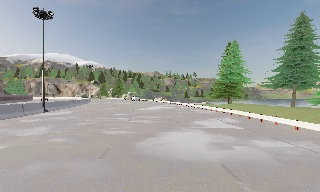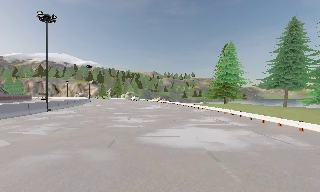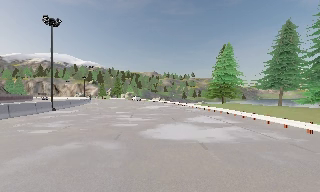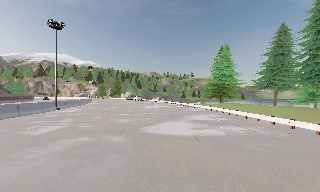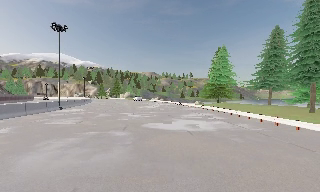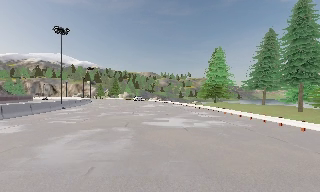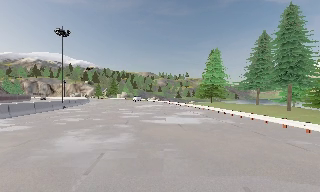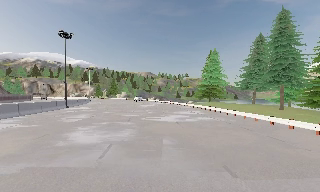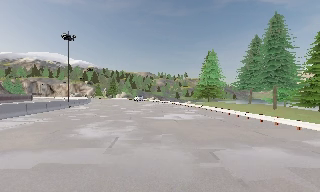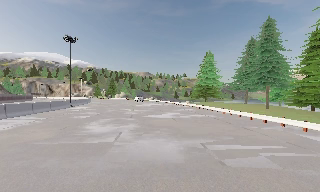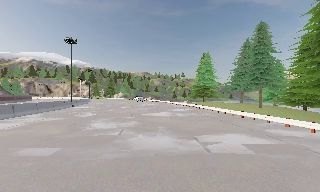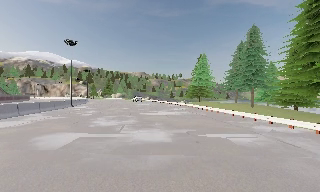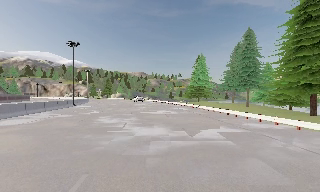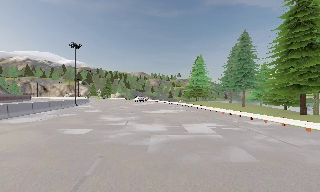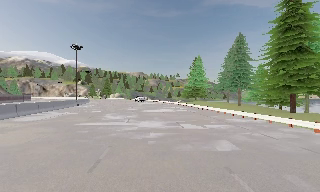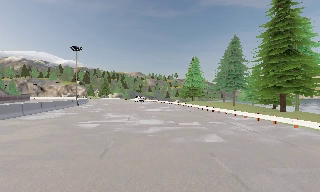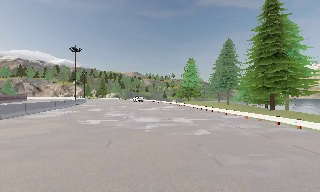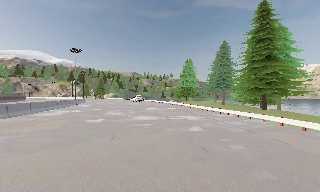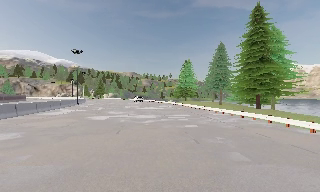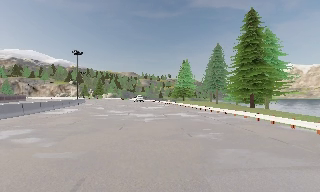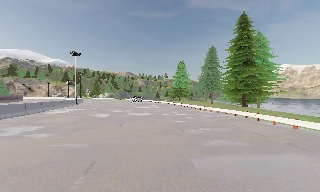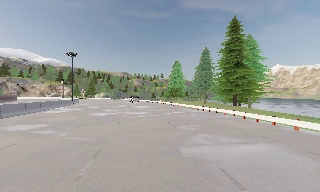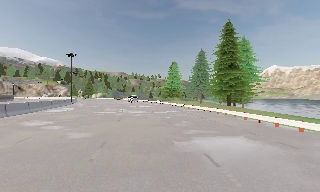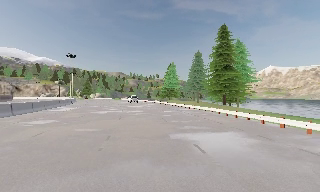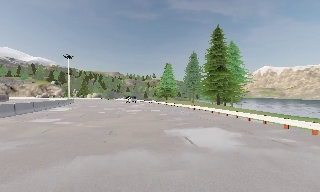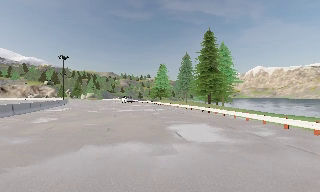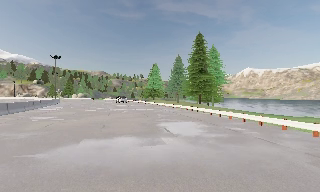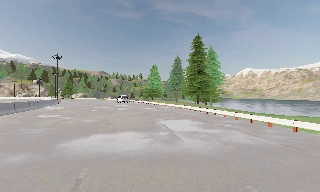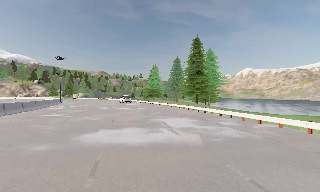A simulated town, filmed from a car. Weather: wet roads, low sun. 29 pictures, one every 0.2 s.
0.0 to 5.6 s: The camera pans to its right, which is clockwise from overhead, by about 20 degrees. It travels backward, about 30 m, so what stands in front gets smaller.
The film runs backward here.
